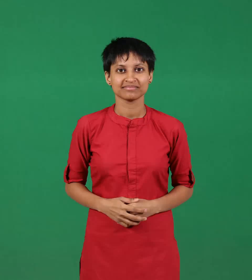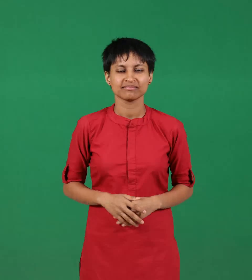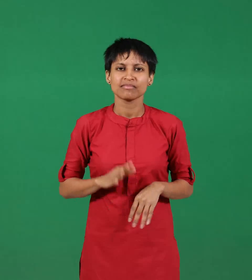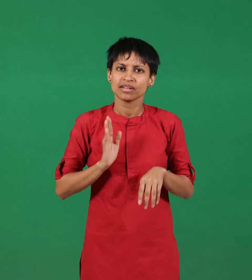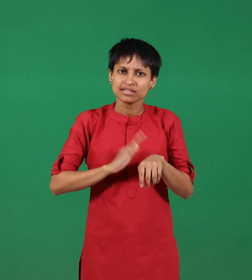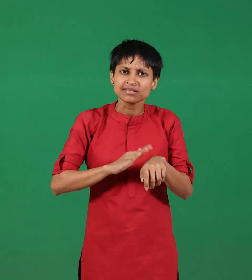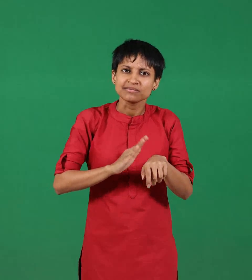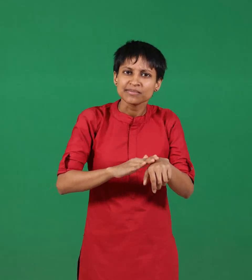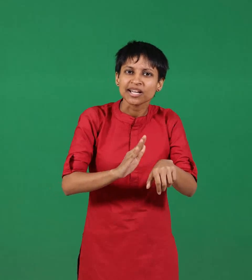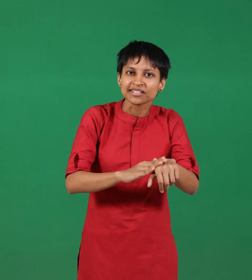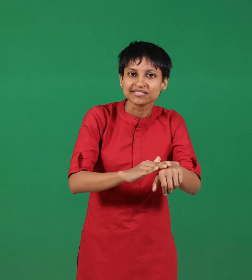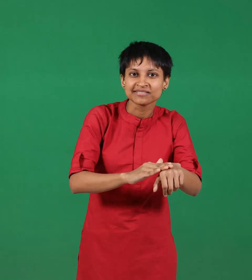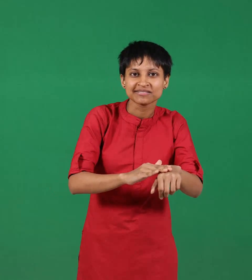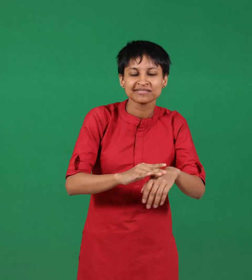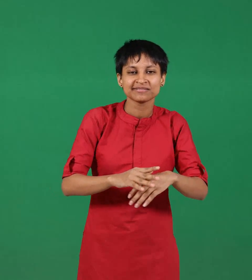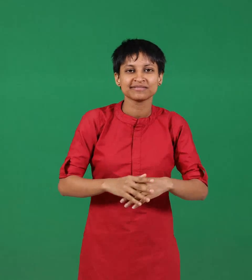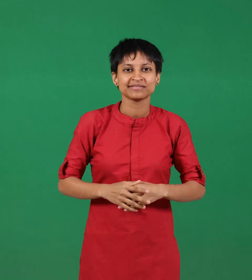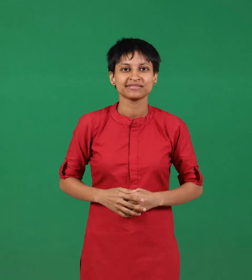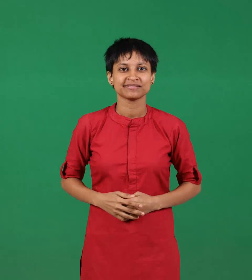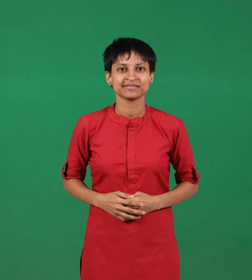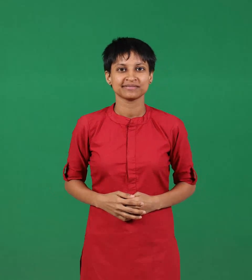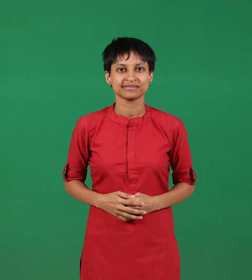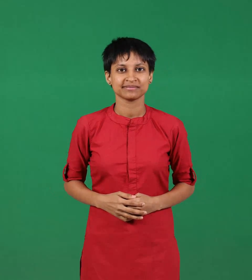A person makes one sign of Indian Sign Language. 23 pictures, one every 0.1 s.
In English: experience
